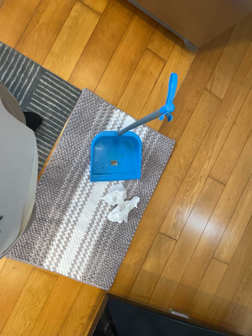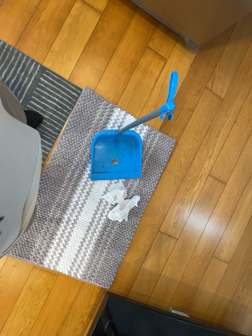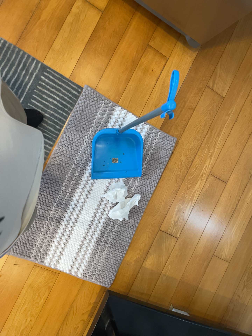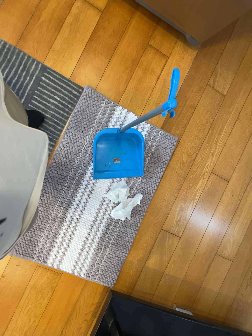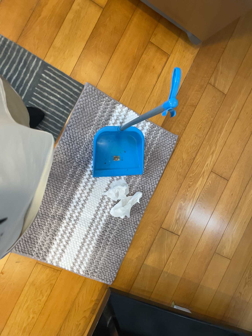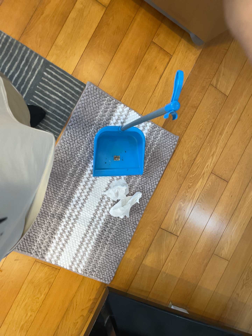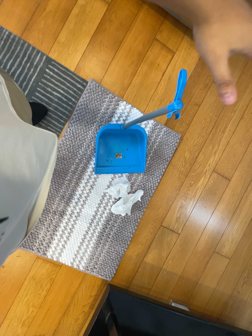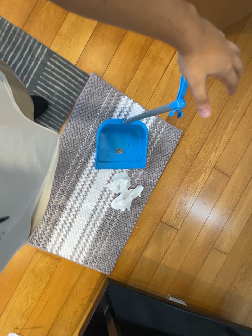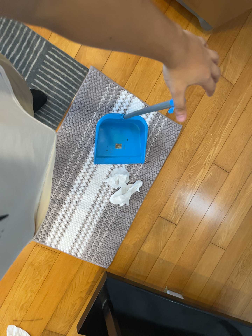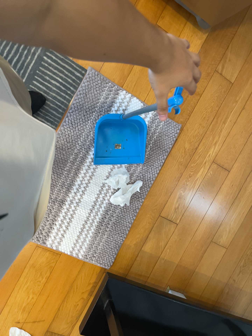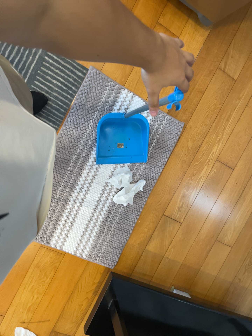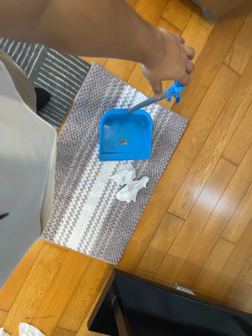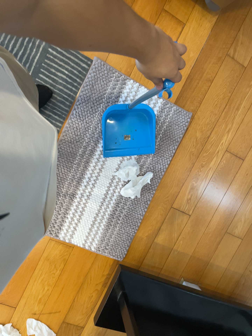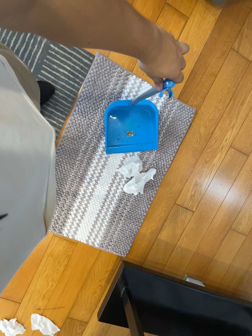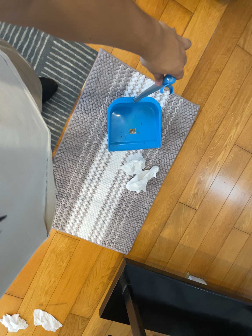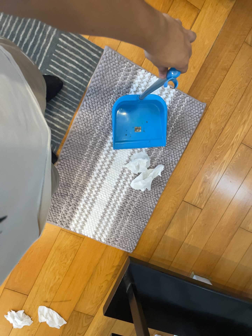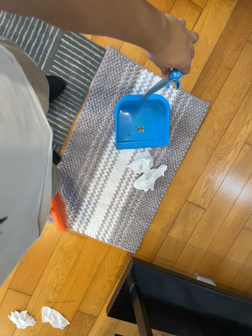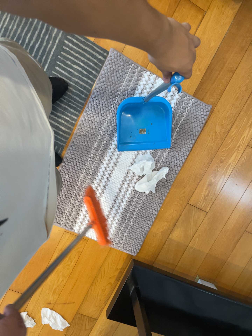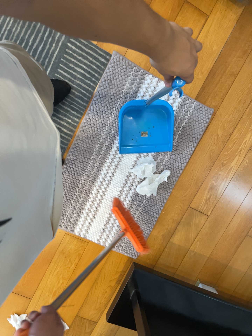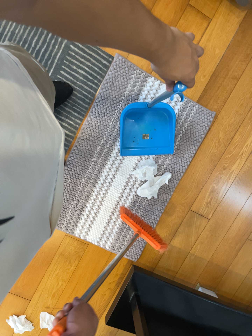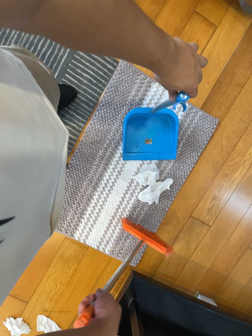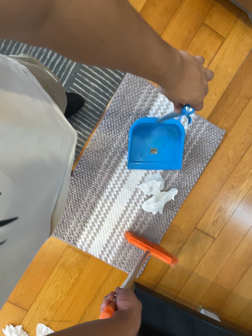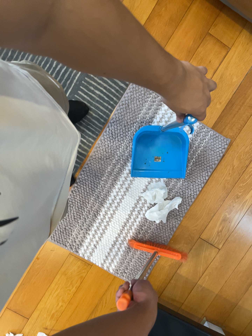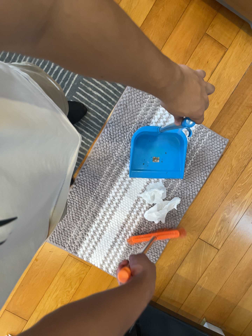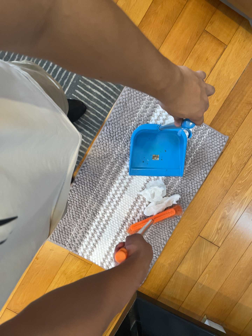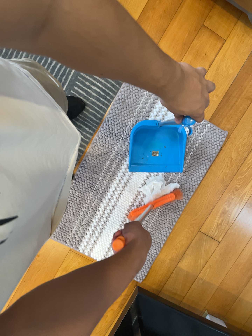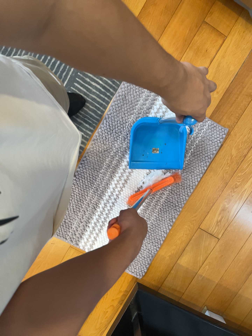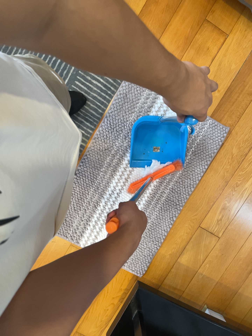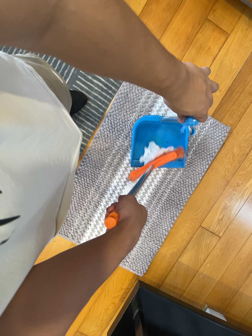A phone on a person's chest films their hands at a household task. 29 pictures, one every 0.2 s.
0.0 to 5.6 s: The scene slides to the right, as the camera pans about 10 degrees to its left. It travels forward, about 9 cm, so what stands in front looms larger.
The film runs forward here.
